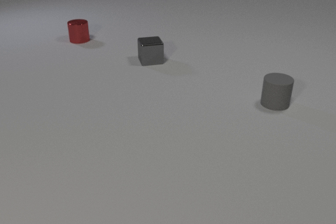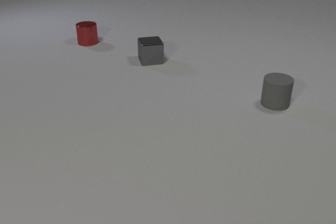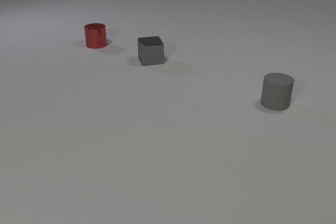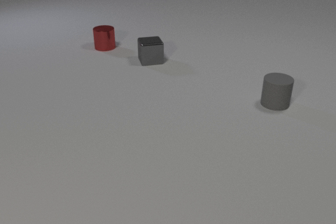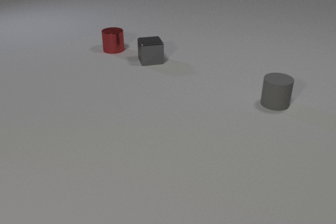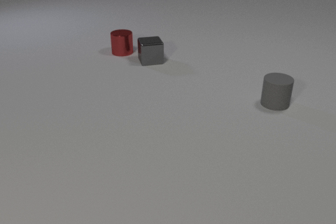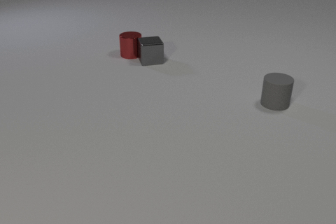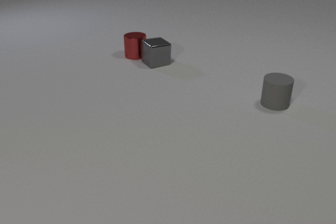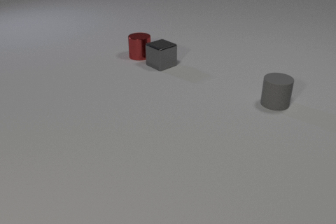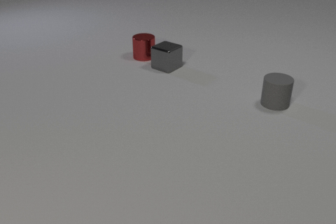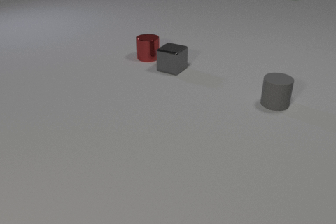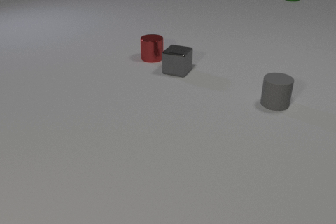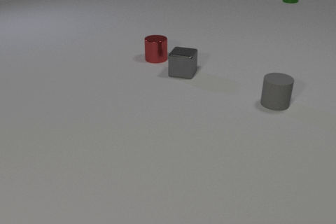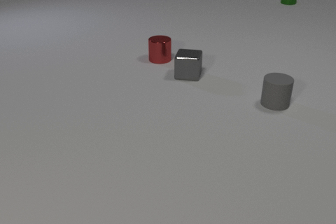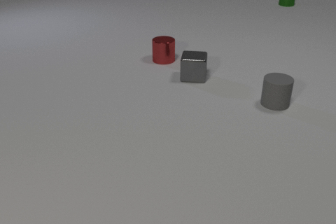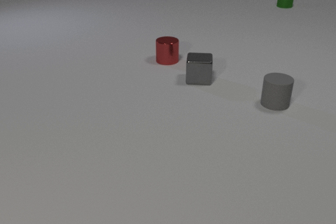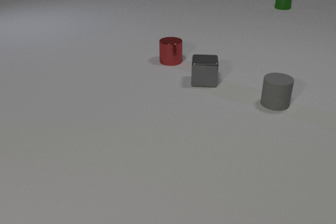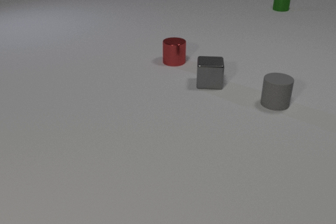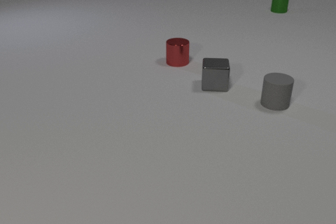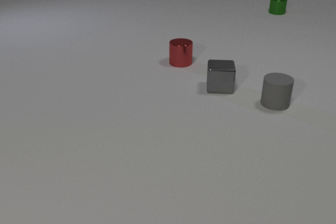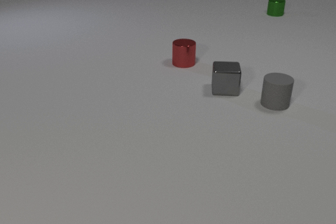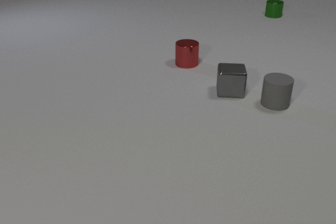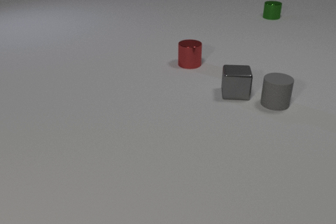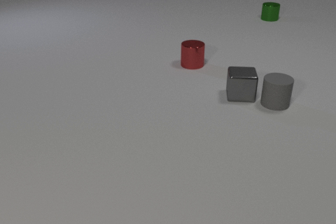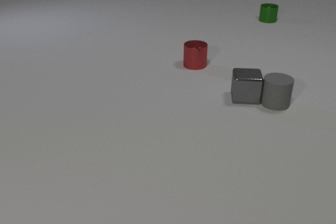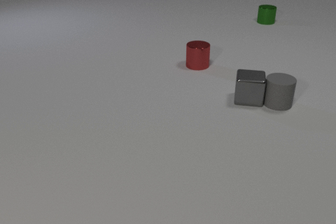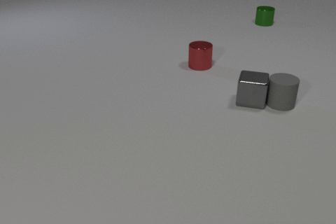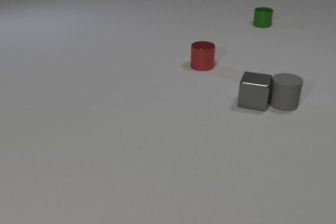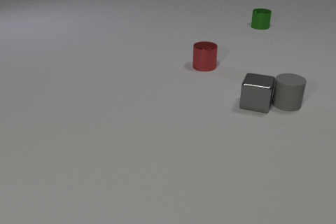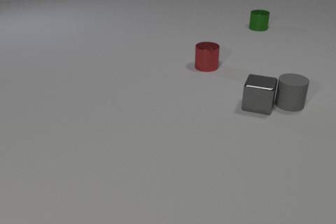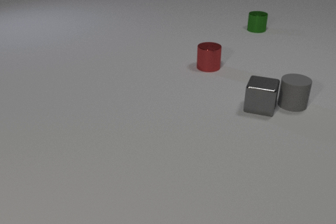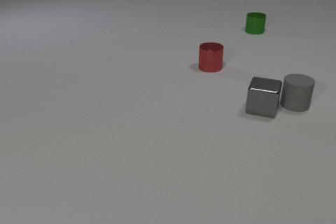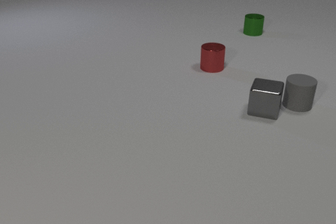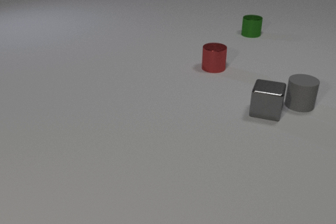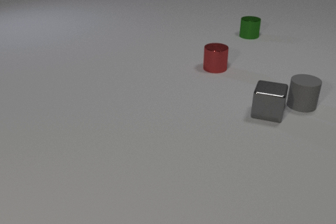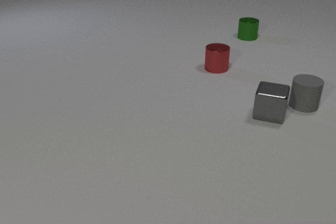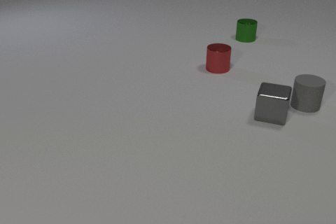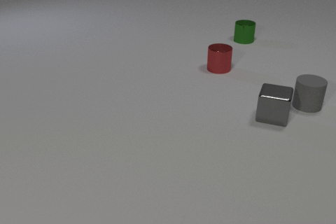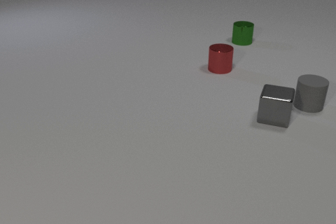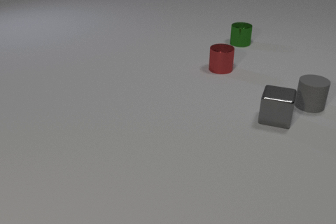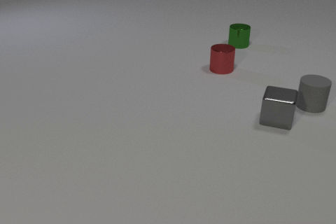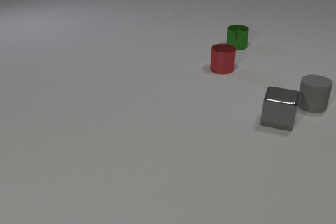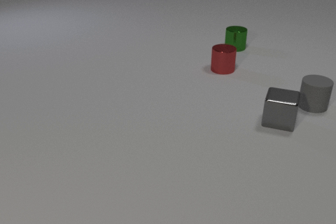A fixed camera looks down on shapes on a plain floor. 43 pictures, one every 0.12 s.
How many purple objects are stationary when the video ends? 0.
Are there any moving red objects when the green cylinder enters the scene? yes.
How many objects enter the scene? 1.
0.00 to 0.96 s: The red metal cylinder slides to the right and toward the camera. The gray metal cube slides toward the camera and to the right, spins counterclockwise seen from above by about 30 degrees, its near face sliding to the right. The green metal cylinder comes in at the top edge. The red metal cylinder and the gray metal cube collide.
0.96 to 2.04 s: The red metal cylinder slides to the right and toward the camera. The gray metal cube slides to the right and toward the camera, spins so that its near face slides to the right, counterclockwise seen from above. The green metal cylinder slides toward the camera.
2.04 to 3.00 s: The red metal cylinder slides to the right. The gray metal cube slides to the right and toward the camera. The green metal cylinder slides toward the camera. The gray metal cube and the gray rubber cylinder collide.
3.00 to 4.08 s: The red metal cylinder slides to the right. The gray metal cube slides toward the camera and to the right. The green metal cylinder slides toward the camera. The gray rubber cylinder slides to the right.
4.08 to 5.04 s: The red metal cylinder slides to the right. The gray metal cube slides toward the camera and to the right. The green metal cylinder slides toward the camera. The gray rubber cylinder slides to the right.
